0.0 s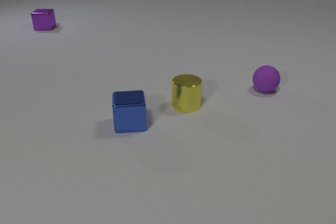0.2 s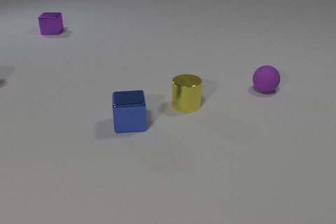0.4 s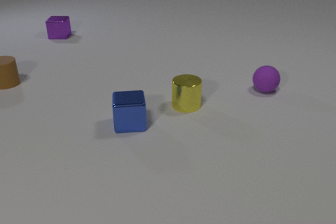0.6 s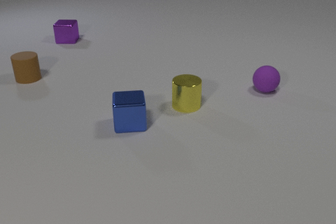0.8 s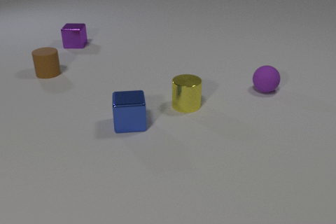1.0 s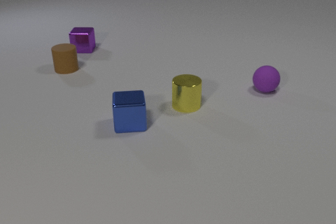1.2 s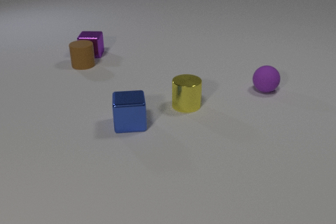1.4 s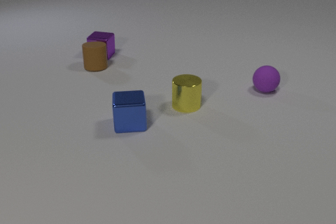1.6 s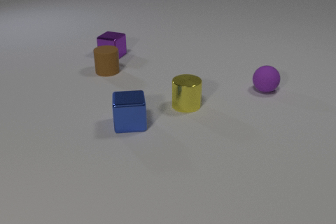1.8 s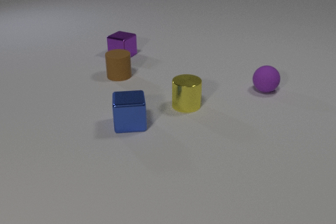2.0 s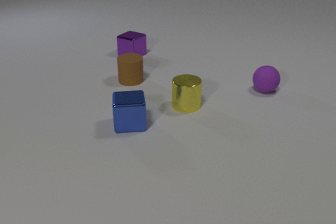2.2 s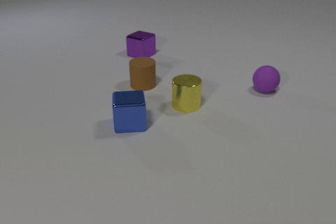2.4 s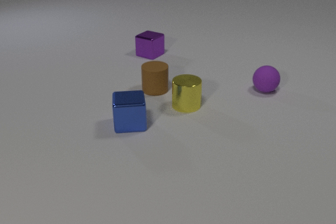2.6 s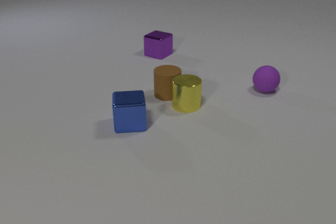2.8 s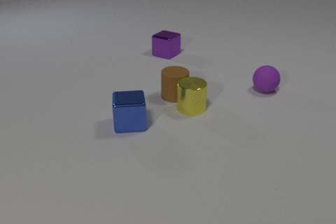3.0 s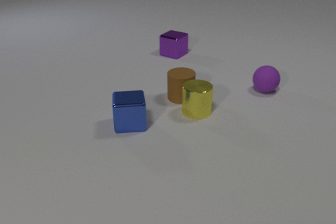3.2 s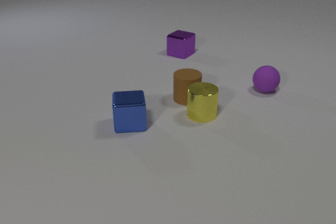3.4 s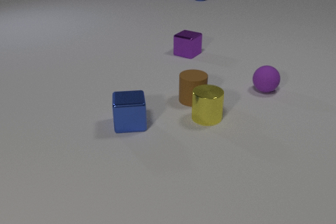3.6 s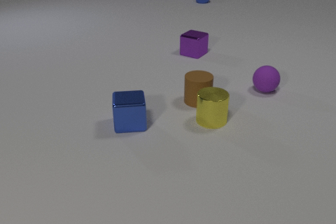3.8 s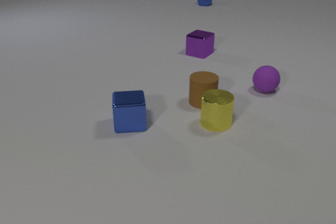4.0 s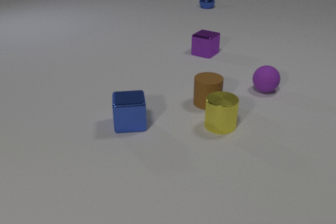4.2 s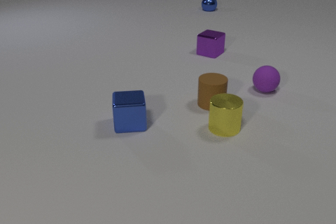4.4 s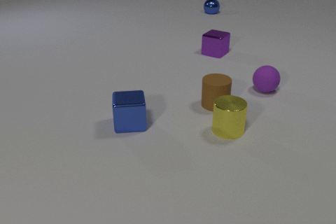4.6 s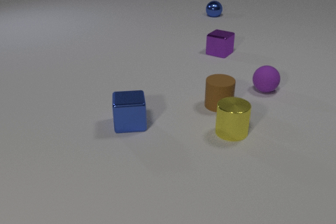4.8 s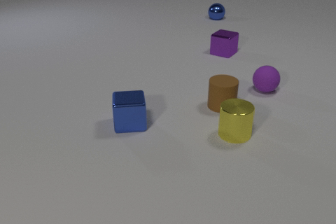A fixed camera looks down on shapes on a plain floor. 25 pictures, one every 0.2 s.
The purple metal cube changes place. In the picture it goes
to the right.
The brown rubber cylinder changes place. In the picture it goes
to the right.
0.0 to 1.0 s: The brown rubber cylinder comes in at the left edge, slides to the right. The purple metal cube slides toward the camera and to the right.
1.0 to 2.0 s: The brown rubber cylinder slides to the right and toward the camera. The purple metal cube slides to the right and toward the camera, spins so that its near face slides to the left, clockwise seen from above. The brown rubber cylinder and the purple metal cube collide.
2.0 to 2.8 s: The brown rubber cylinder slides to the right and toward the camera. The purple metal cube slides to the right. The yellow metal cylinder moves, and ends about where it began. The brown rubber cylinder and the yellow metal cylinder collide.
2.8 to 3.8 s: The brown rubber cylinder slides to the right. The purple metal cube slides to the right. The yellow metal cylinder slides toward the camera and to the right. The blue metal sphere comes in at the top edge, rolls toward the camera.
3.8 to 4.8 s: The brown rubber cylinder slides to the right. The purple metal cube slides to the right. The yellow metal cylinder slides to the right and toward the camera. The blue metal sphere rolls toward the camera.
What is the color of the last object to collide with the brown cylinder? yellow.
What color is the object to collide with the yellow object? brown.
What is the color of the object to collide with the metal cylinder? brown.
